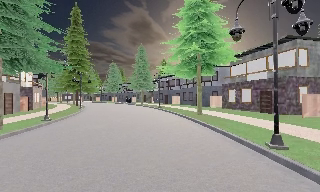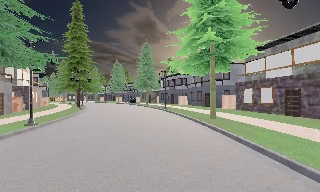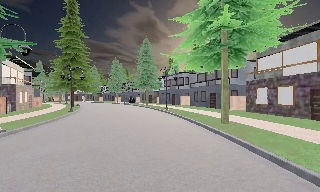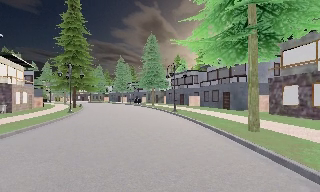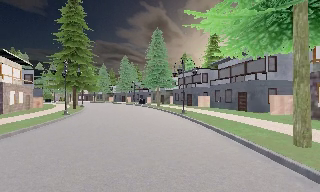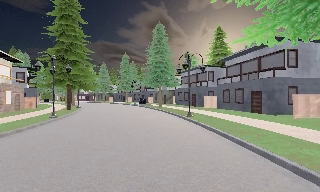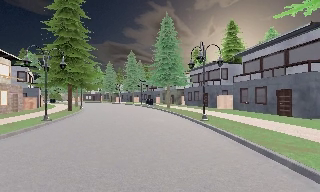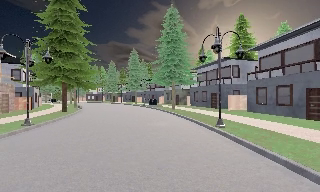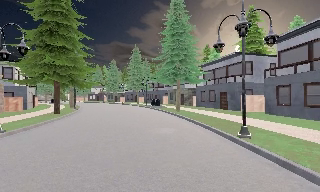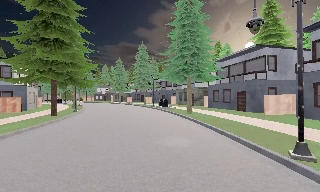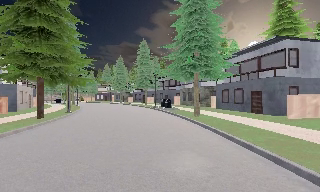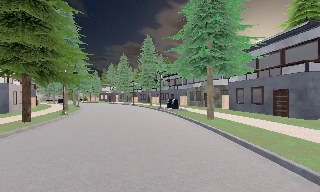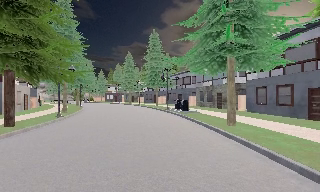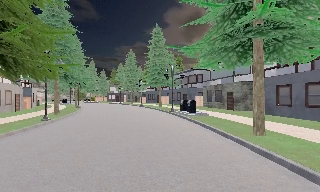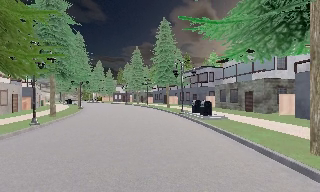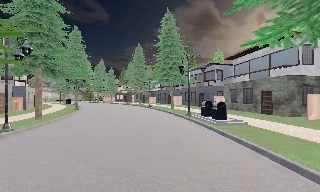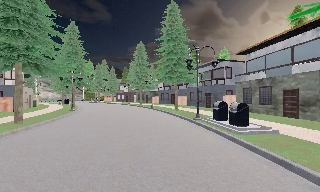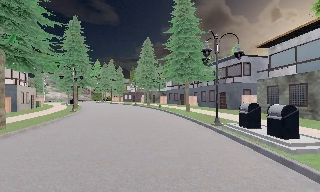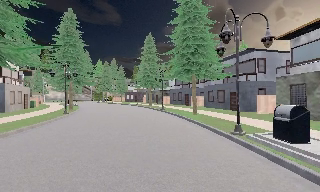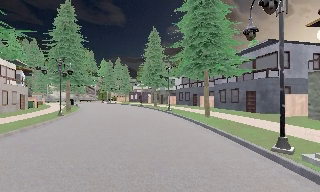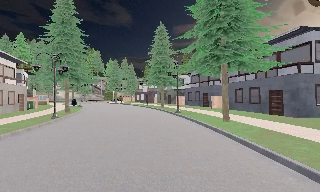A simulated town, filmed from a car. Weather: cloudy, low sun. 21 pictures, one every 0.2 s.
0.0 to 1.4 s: The camera swings to its left by about 10 degrees, and the scene slides to the right. It travels forward, about 13 m, so what stands in front looms larger.
1.4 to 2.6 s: The camera travels forward, about 11 m, so what stands in front looms larger.
2.6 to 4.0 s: The camera pans to its left, which is counterclockwise from overhead, by about 15 degrees. It travels forward, about 13 m, so what stands in front looms larger.
The film runs forward here.
